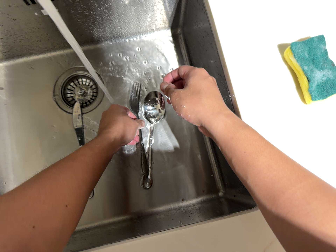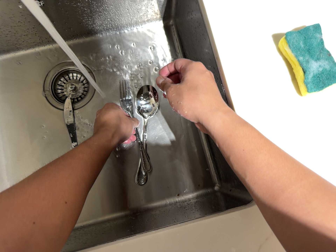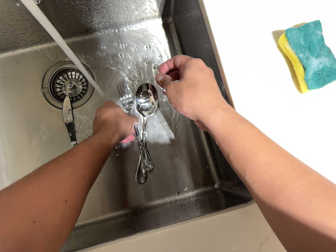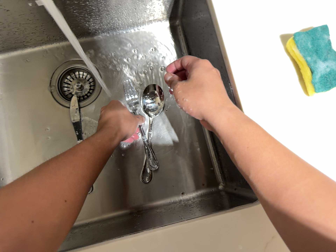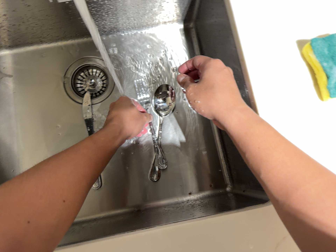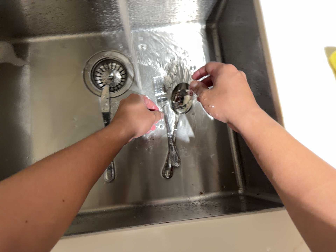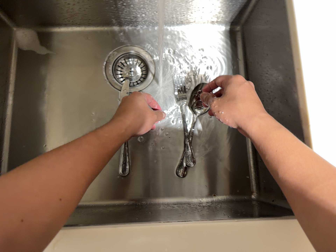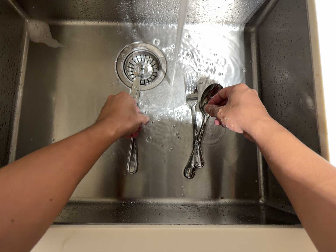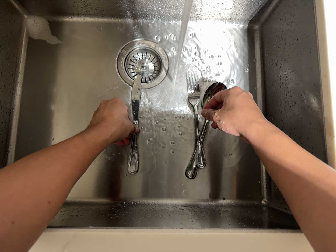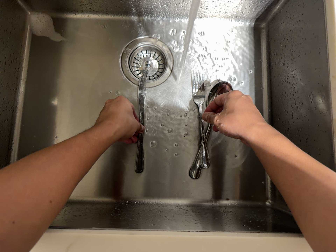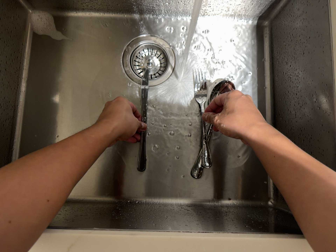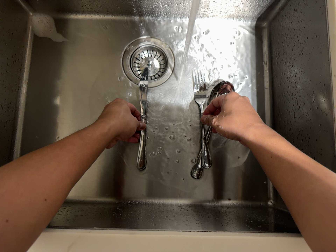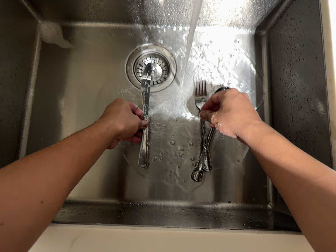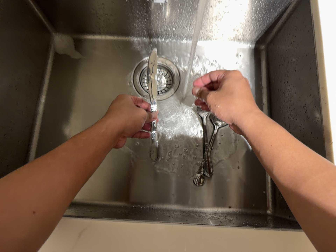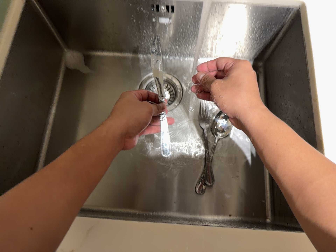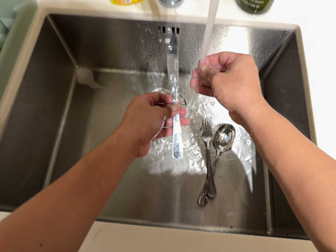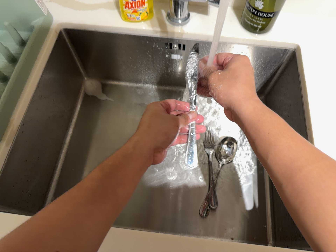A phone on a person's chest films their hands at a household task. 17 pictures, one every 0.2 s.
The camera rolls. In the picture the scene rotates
clockwise.
0.0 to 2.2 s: The camera travels to its left, about 10 cm, so close, fixed things drift to the right. It rolls about its line of sight by about 15 degrees, and the scene rotates clockwise.
2.2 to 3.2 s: The camera travels backward and toward the bottom of its view, about 14 cm, so what stands in front gets smaller. Its aim tips toward the top of its view by about 15 degrees, and the scene shifts downward.
The film runs backward here.
